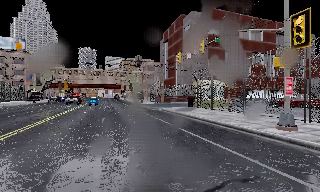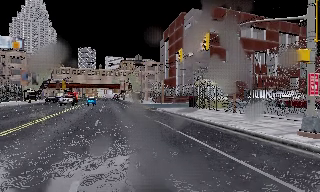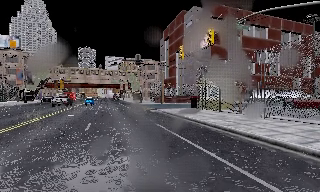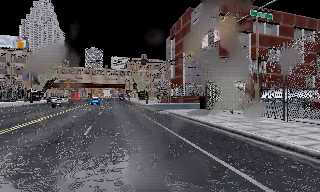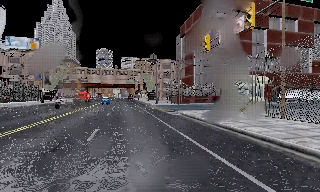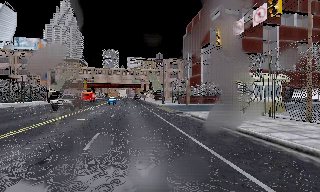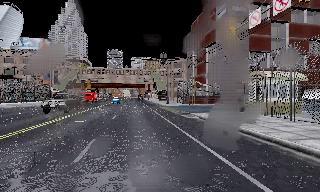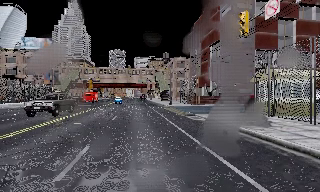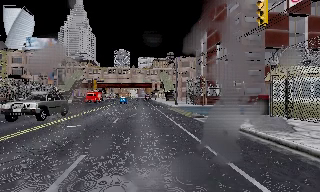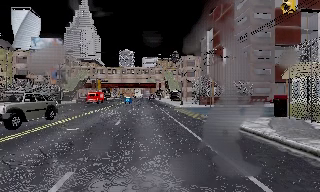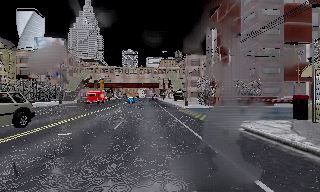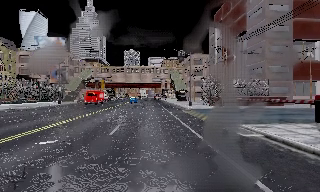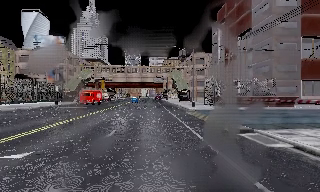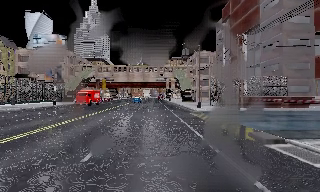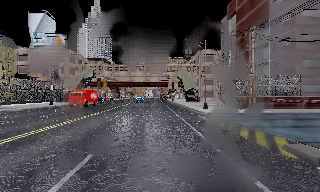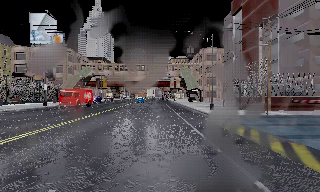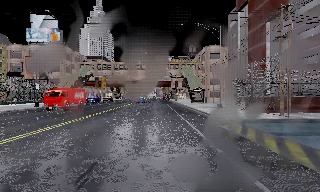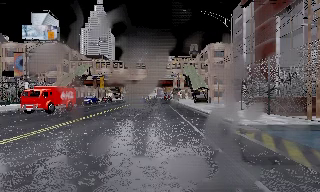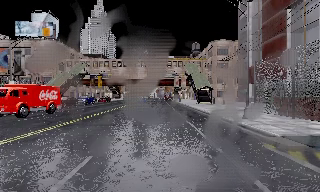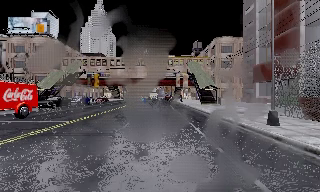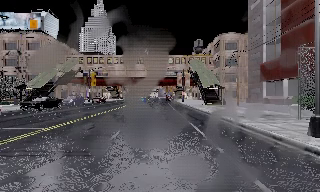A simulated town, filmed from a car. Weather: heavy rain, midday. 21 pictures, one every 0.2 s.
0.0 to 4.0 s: The camera pans to its left, which is counterclockwise from overhead, by about 20 degrees. It travels forward, about 25 m, so what stands in front looms larger. It gains speed.
The film runs forward here.
